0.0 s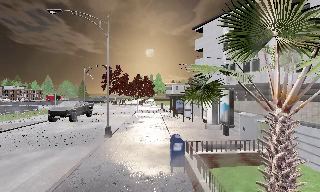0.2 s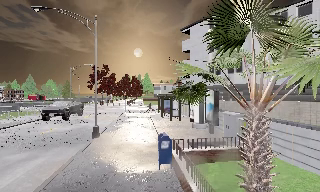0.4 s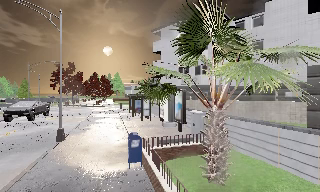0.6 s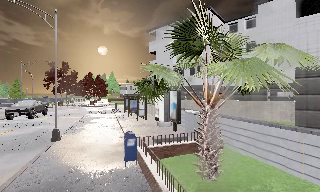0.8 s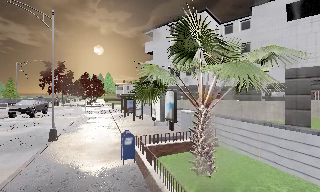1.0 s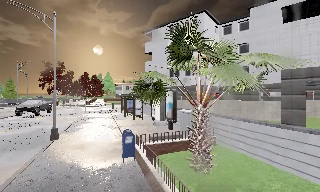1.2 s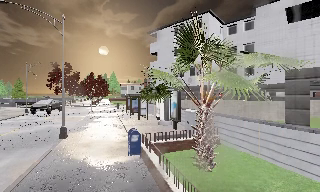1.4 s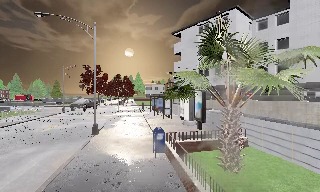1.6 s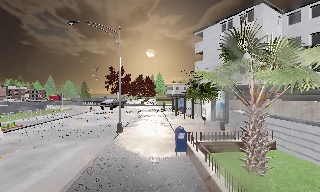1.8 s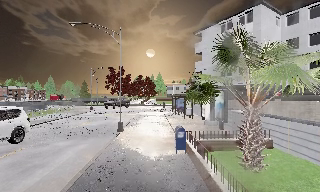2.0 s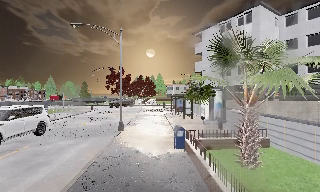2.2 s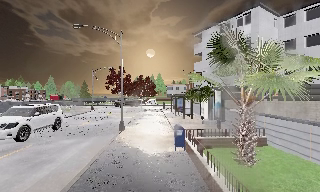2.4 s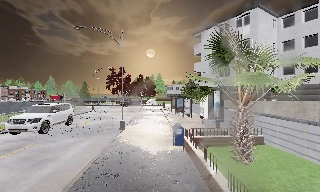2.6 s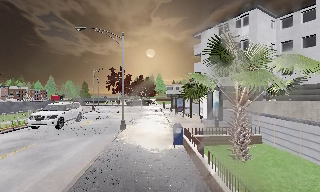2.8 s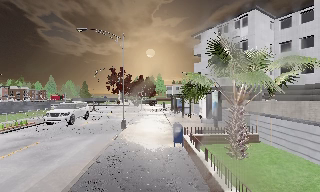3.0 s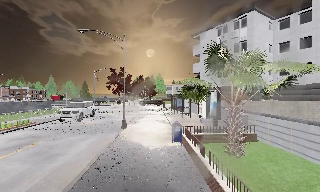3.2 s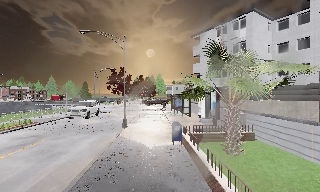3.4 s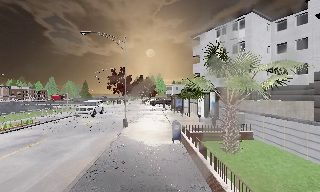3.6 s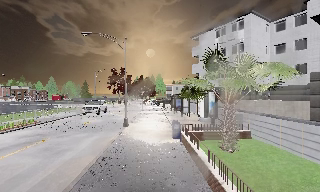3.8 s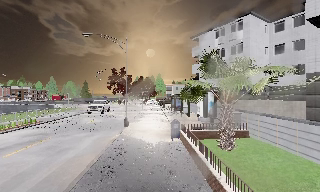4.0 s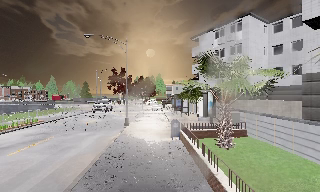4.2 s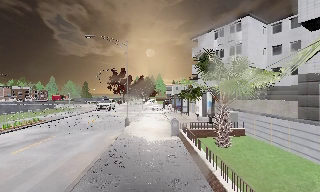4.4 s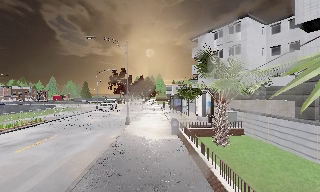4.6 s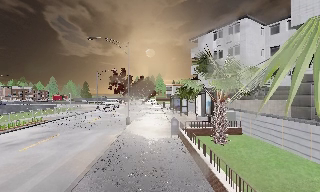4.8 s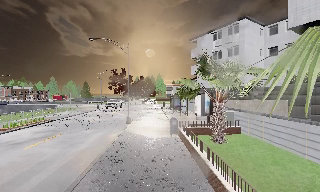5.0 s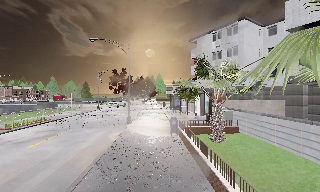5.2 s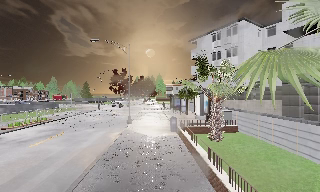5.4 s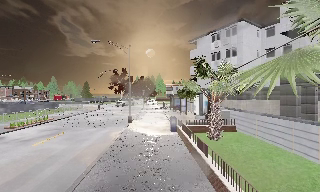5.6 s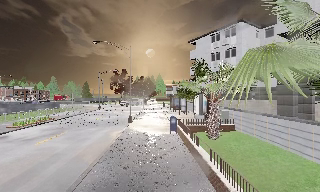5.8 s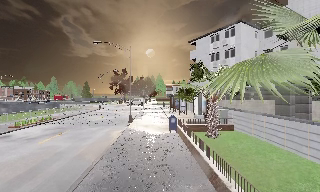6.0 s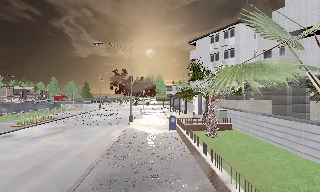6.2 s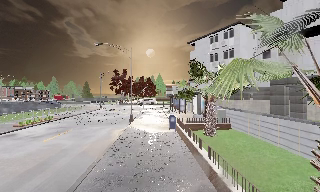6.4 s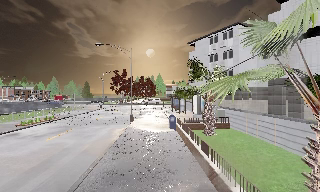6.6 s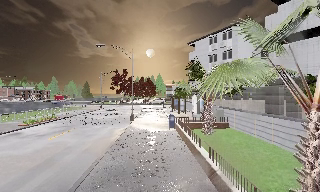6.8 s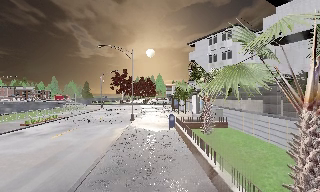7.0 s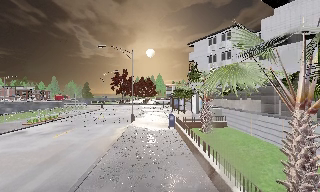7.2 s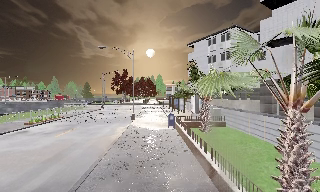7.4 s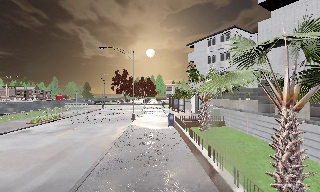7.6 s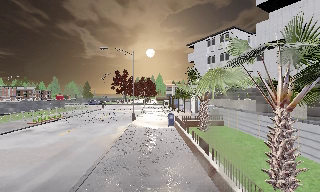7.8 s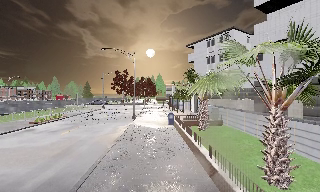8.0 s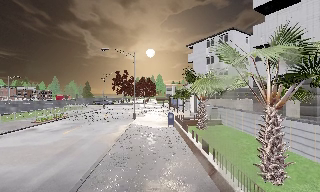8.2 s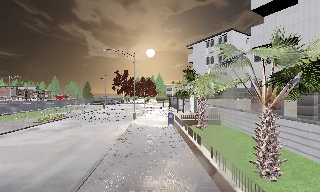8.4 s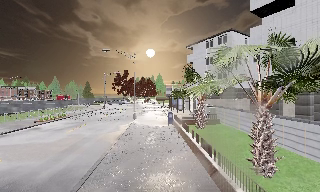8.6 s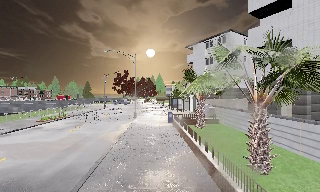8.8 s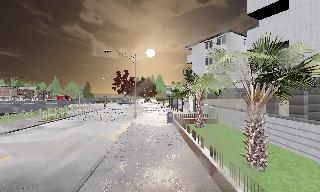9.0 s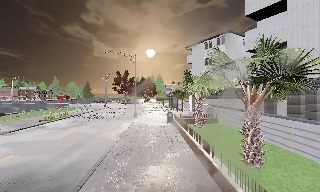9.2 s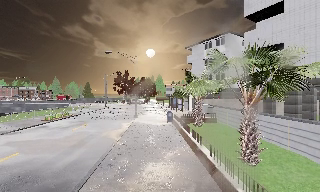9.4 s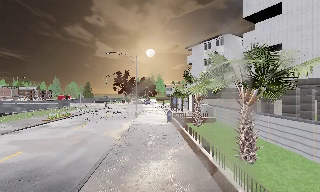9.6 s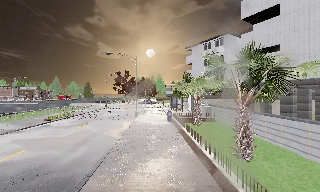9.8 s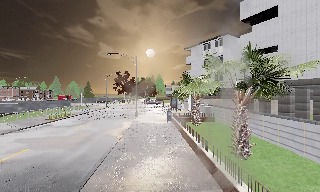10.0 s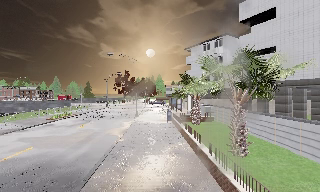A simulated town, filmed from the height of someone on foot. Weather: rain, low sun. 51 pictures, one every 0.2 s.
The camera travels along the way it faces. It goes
backward.
0.0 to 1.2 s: The camera pans to its right, which is clockwise from overhead, by about 15 degrees. It travels backward, about 1 m, so what stands in front gets smaller.
1.2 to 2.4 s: The camera pans to its left, which is counterclockwise from overhead, by about 15 degrees. It travels backward, about 1 m, so what stands in front gets smaller.
2.4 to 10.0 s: The camera travels backward, about 8 m, so what stands in front gets smaller.
The film runs backward here.
